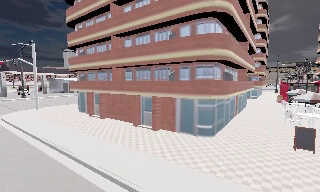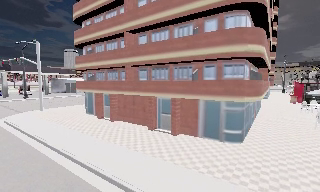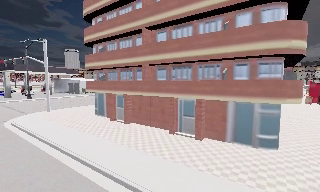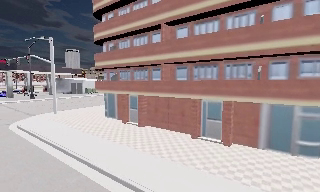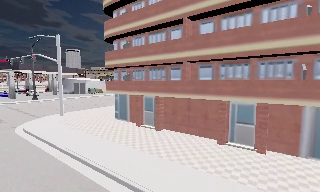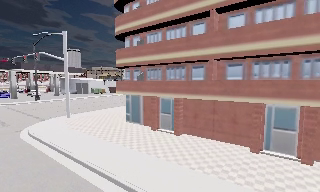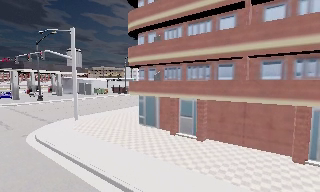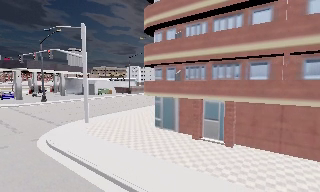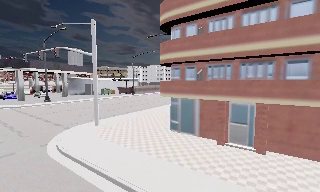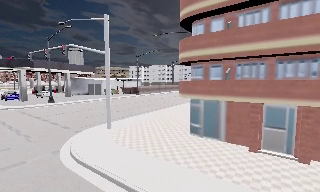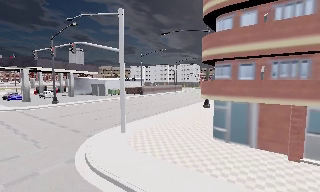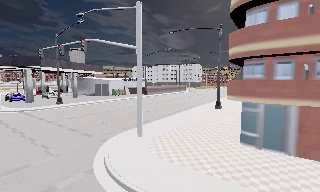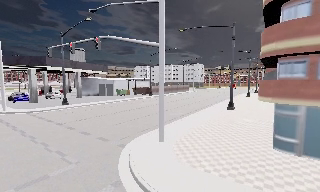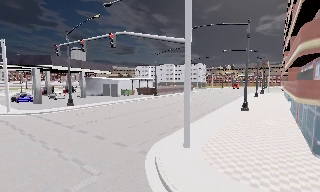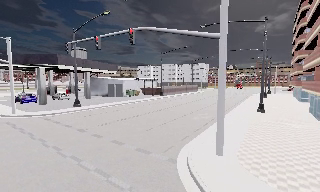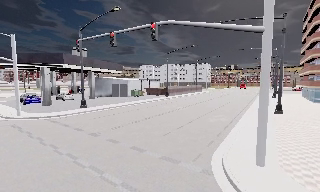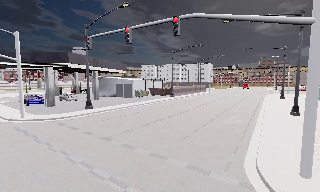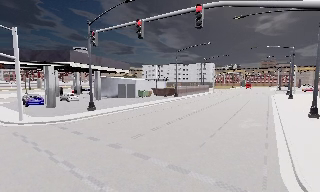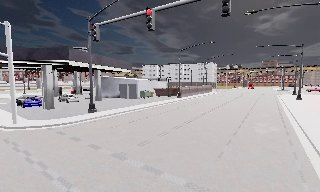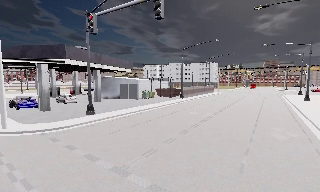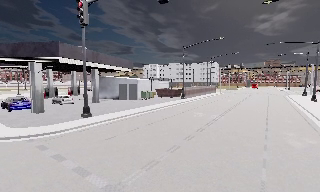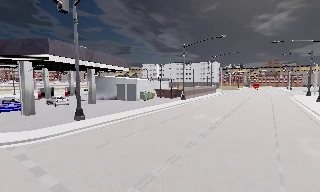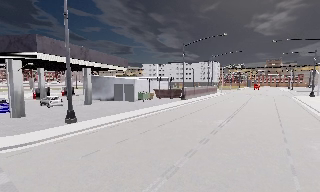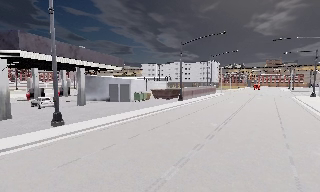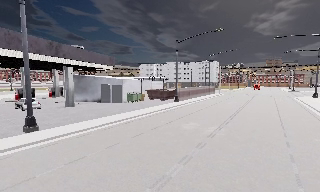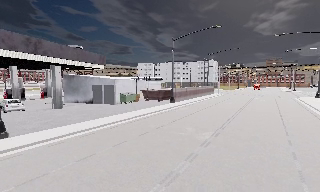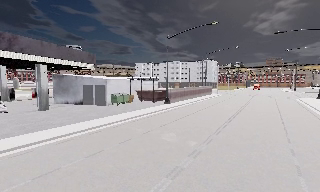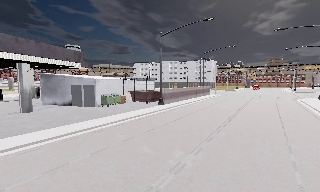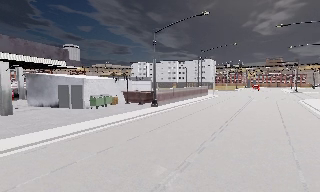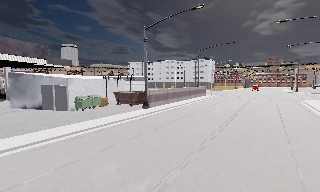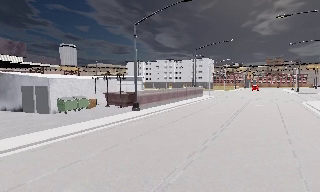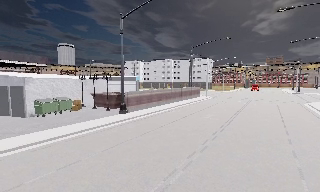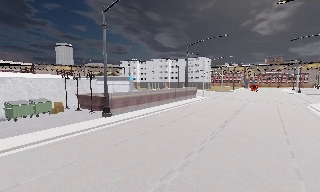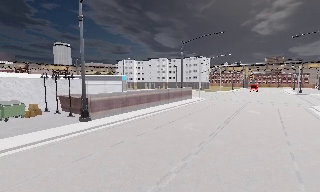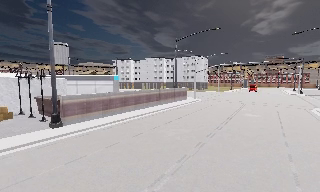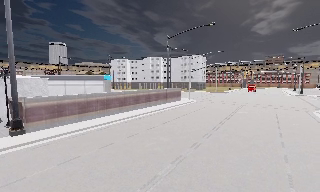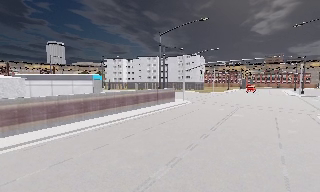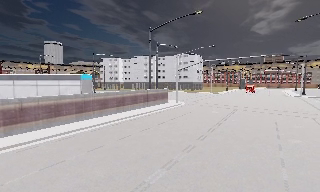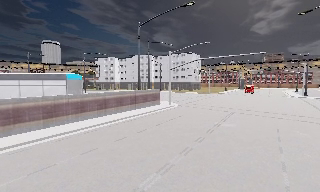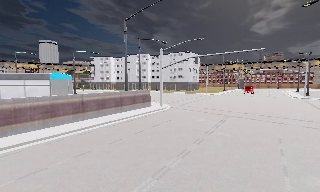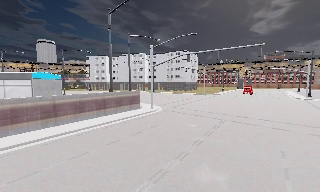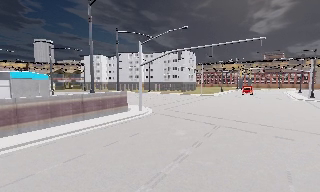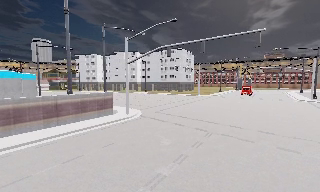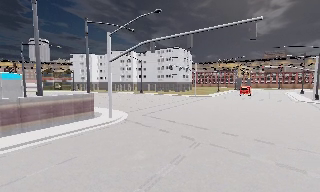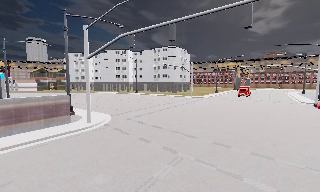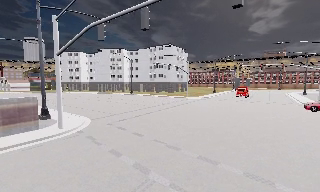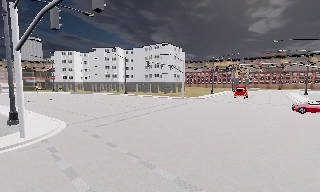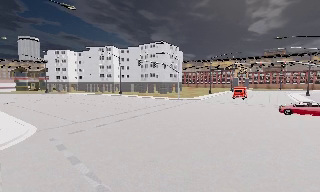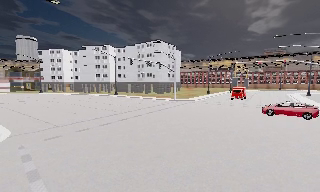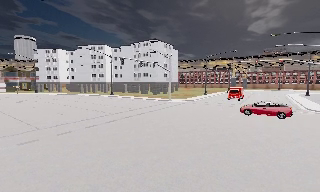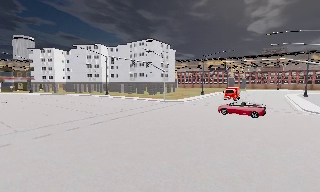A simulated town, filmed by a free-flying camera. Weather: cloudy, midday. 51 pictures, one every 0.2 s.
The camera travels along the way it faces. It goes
forward.
0.0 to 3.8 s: The camera travels to its left and forward, about 30 m, so close, fixed things drift to the right.
3.8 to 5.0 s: The camera travels forward, about 8 m, so what stands in front looms larger.
5.0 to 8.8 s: The camera travels forward and to its right, about 40 m, so what stands in front looms larger.
8.8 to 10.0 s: The camera travels forward and to its right, about 10 m, so what stands in front looms larger. It loses speed.
The film runs forward here.
